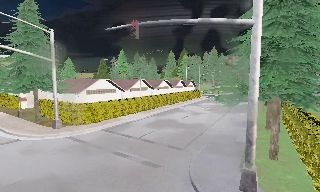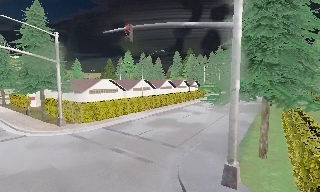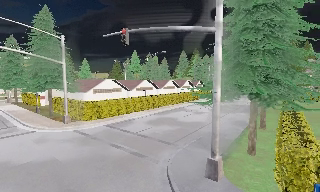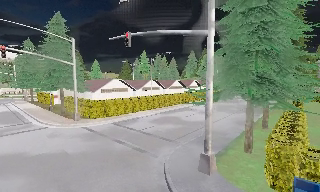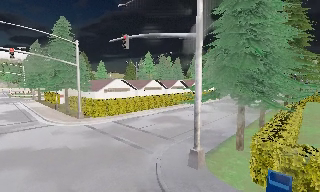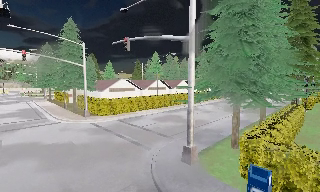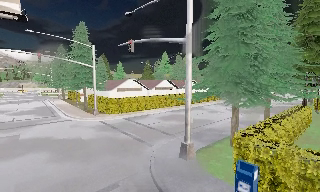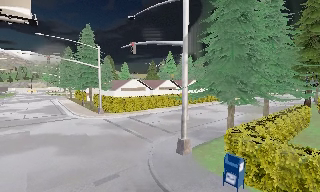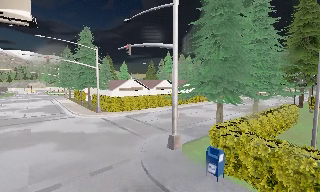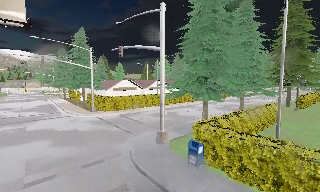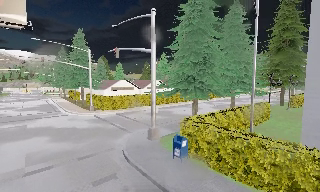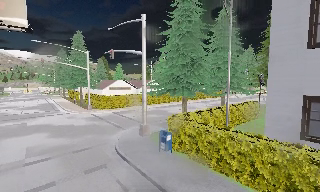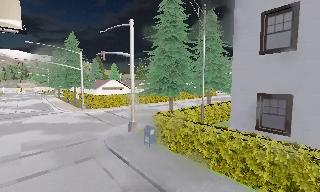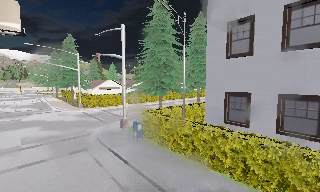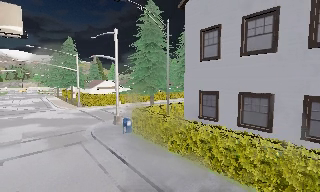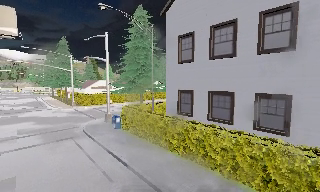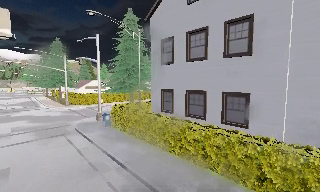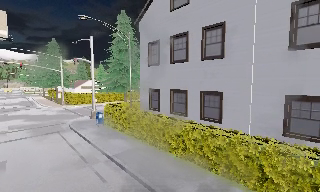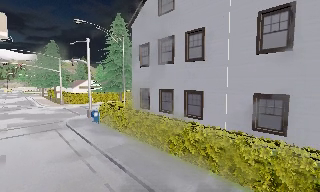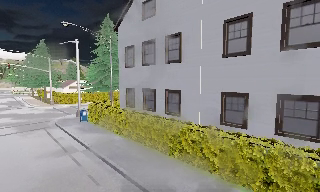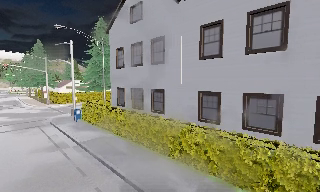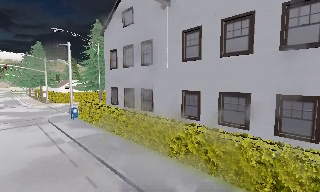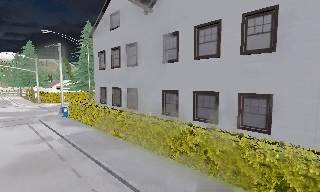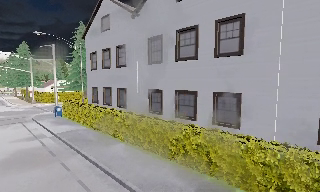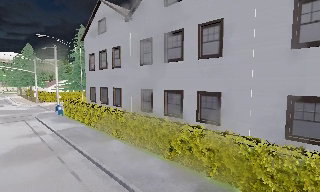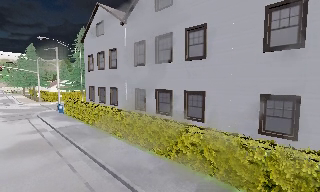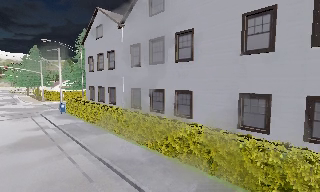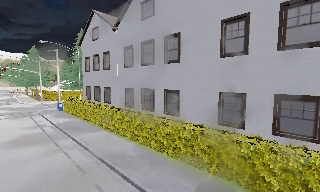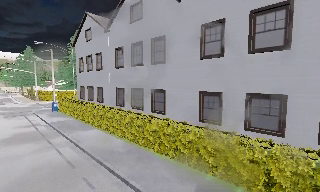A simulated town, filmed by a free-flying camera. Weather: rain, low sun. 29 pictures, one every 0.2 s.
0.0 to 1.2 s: The camera pans to its left, which is counterclockwise from overhead, by about 15 degrees. It travels to its right and backward, about 4.5 m.
1.2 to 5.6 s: The camera travels backward and to its right, about 20 m, so what stands in front gets smaller.
The film runs backward here.
